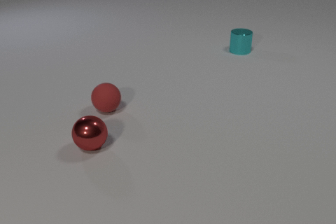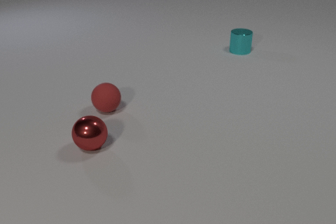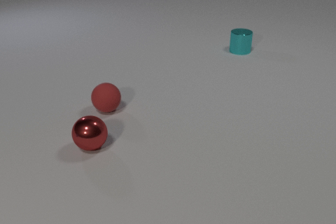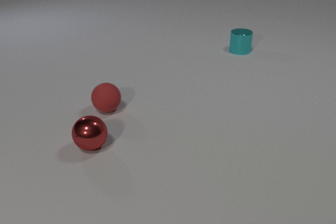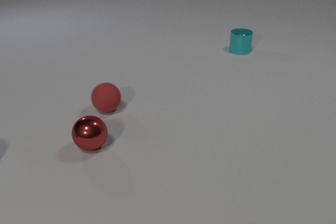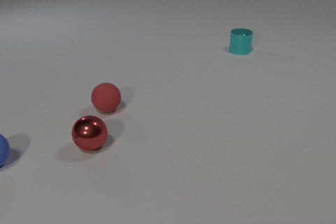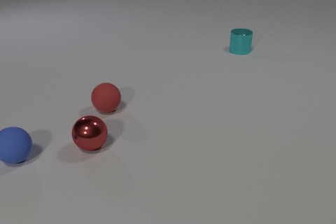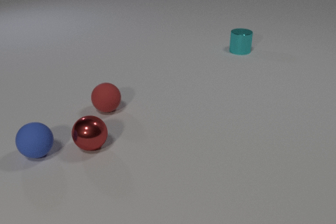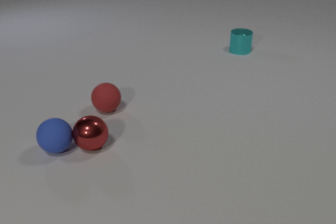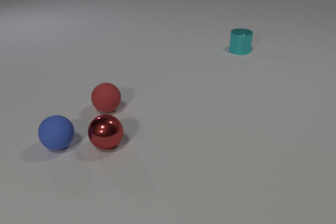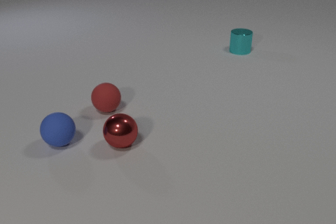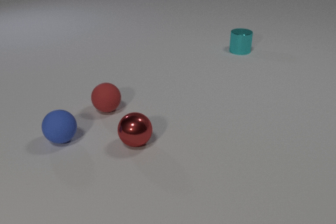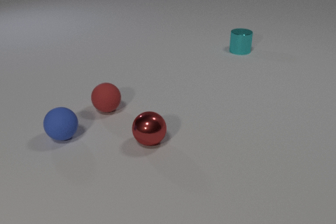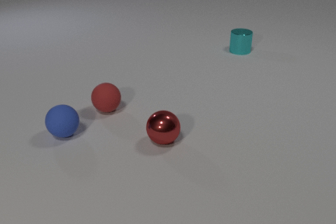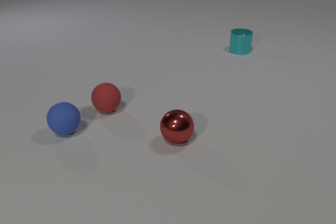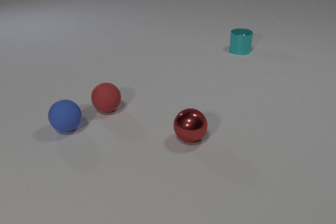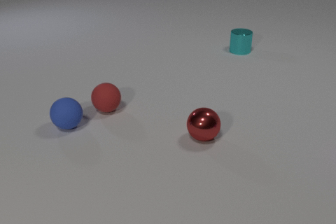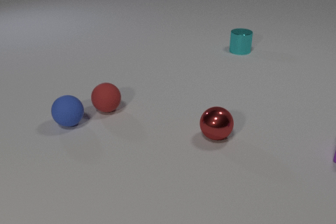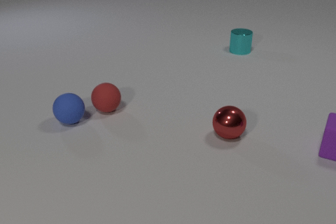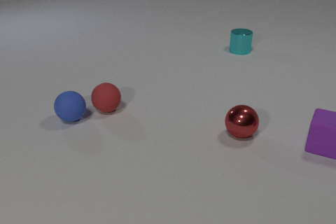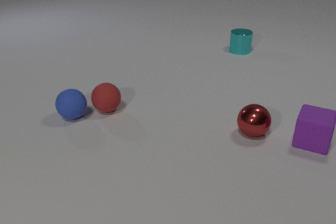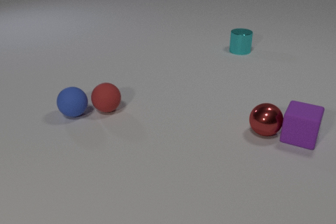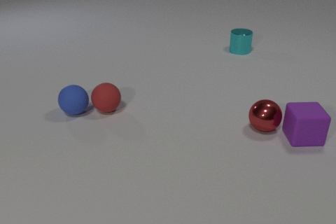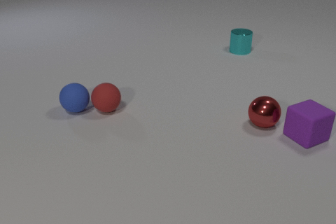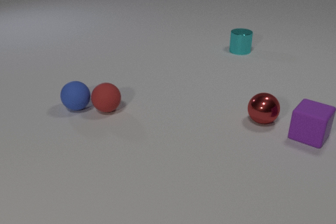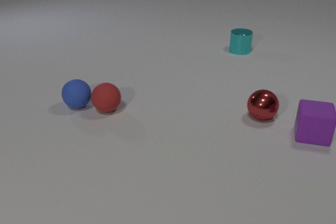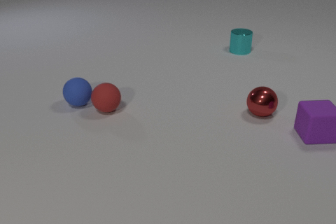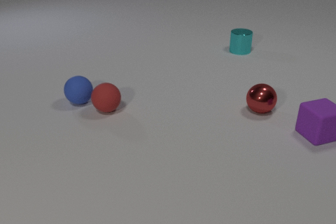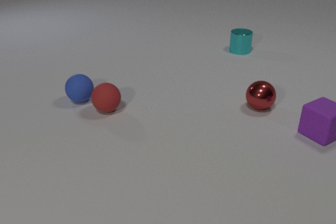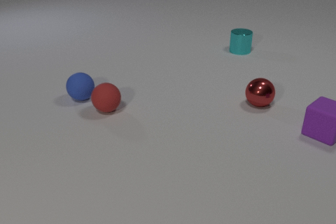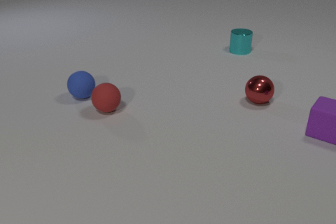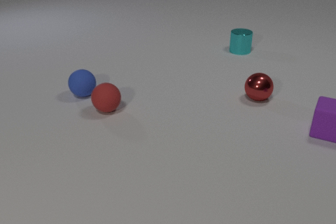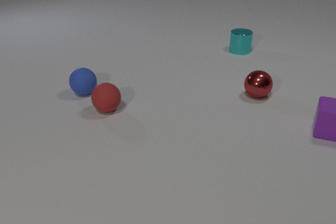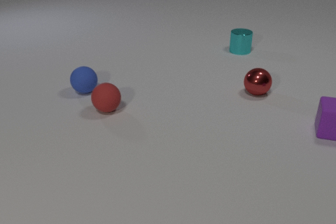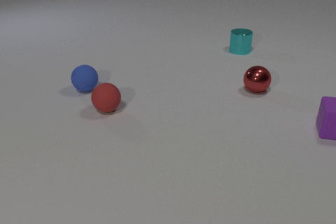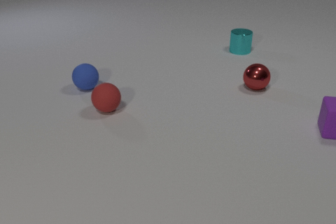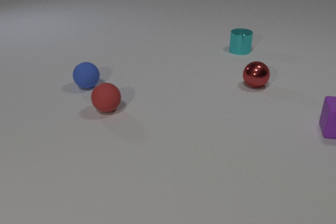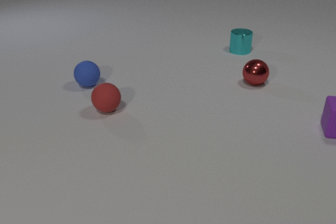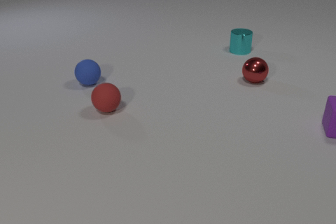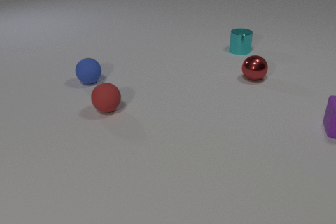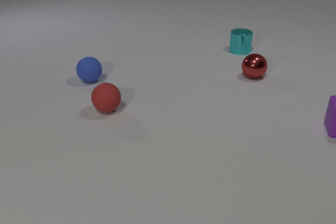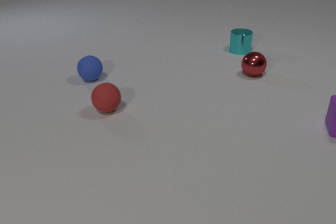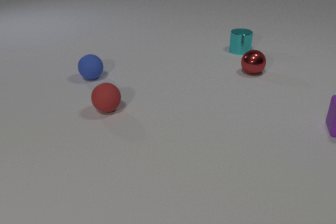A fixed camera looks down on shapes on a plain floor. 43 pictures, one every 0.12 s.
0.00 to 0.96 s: The blue rubber sphere comes in at the left edge, rolls to the right. The blue rubber sphere and the red metal sphere collide.
0.96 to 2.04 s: The blue rubber sphere rolls away from the camera. The red metal sphere rolls to the right.
2.04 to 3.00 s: The blue rubber sphere rolls away from the camera. The red metal sphere rolls away from the camera and to the right. The purple rubber cube slides to the left and away from the camera, spins so that its near face slides to the right, counterclockwise seen from above. The red metal sphere and the purple rubber cube collide.
3.00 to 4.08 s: The blue rubber sphere rolls away from the camera. The red metal sphere rolls away from the camera. The purple rubber cube slides to the right and away from the camera, spins counterclockwise seen from above by about 90 degrees, its near face sliding to the right.
4.08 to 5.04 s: The blue rubber sphere rolls away from the camera. The red metal sphere rolls away from the camera. The purple rubber cube slides to the right and away from the camera.
What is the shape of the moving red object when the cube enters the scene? sphere.
What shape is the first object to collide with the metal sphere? sphere.
Are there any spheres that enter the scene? yes.
